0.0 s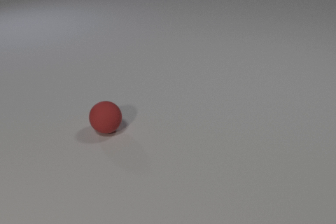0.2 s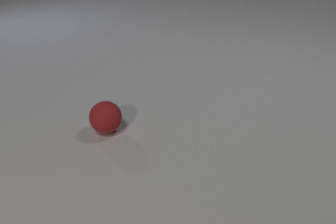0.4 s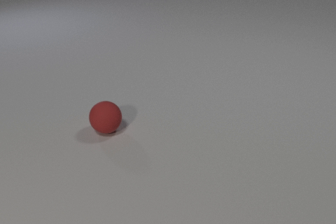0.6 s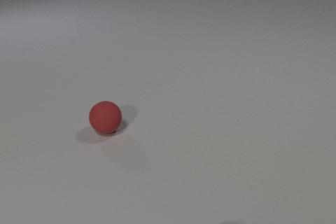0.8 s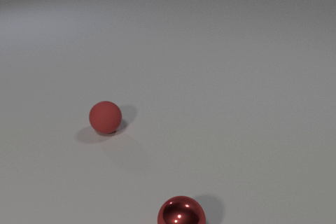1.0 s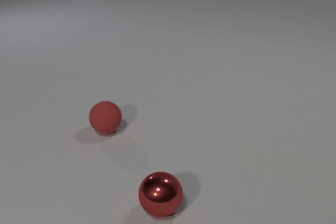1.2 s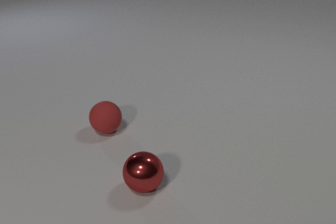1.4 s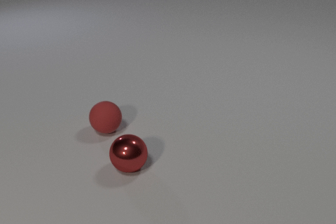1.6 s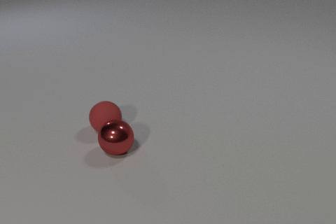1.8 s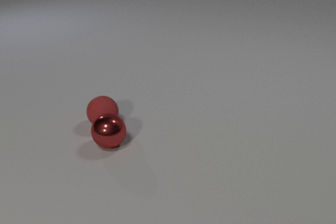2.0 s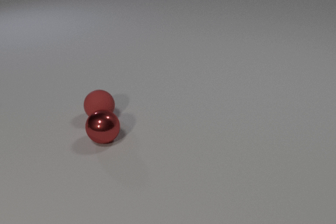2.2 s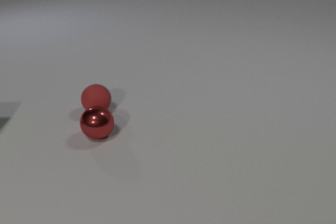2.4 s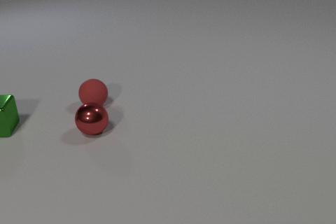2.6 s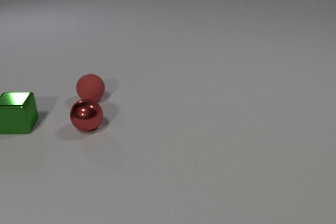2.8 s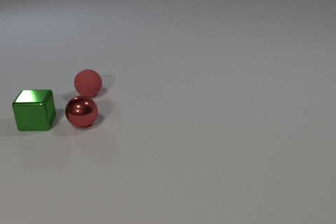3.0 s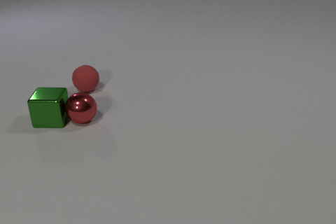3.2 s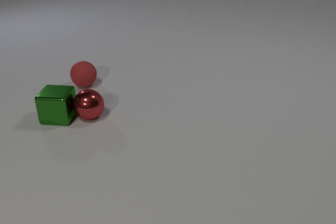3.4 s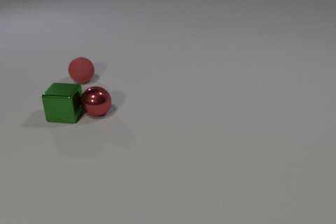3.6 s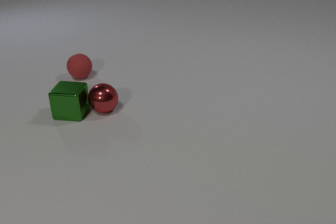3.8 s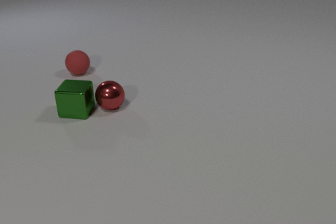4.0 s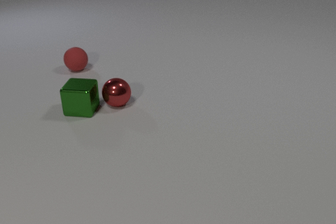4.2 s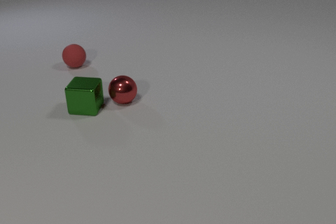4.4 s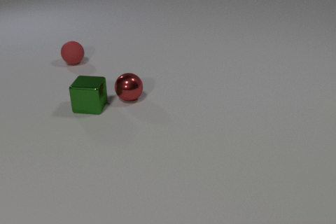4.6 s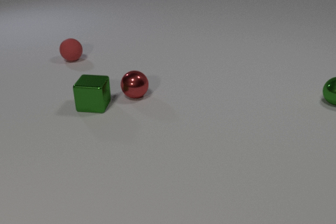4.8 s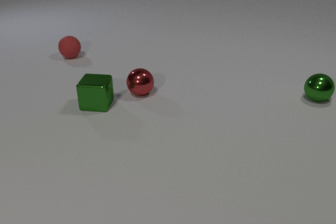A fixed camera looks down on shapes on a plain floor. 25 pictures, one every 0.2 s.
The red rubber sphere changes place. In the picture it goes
away from the camera.
The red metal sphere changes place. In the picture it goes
away from the camera.
0.0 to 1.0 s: The red metal sphere comes in at the bottom edge, rolls away from the camera and to the left.
1.0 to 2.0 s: The red metal sphere rolls away from the camera and to the left. The red rubber sphere rolls away from the camera. The red metal sphere and the red rubber sphere collide.
2.0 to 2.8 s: The red metal sphere rolls away from the camera and to the left. The red rubber sphere rolls away from the camera. The green metal cube comes in at the left edge, slides to the right.
2.8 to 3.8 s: The red metal sphere rolls away from the camera and to the right. The red rubber sphere rolls away from the camera. The green metal cube slides to the right. The red metal sphere and the green metal cube collide.
3.8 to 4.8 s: The red metal sphere rolls to the right and away from the camera. The red rubber sphere rolls away from the camera. The green metal cube slides to the right and away from the camera. The green metal sphere comes in at the right edge, rolls to the left.
How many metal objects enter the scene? 3.
What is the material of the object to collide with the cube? metal.
How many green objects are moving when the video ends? 2.
